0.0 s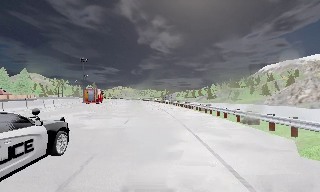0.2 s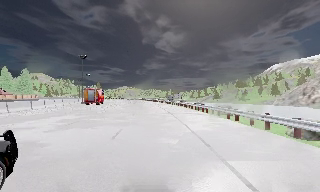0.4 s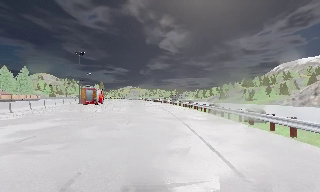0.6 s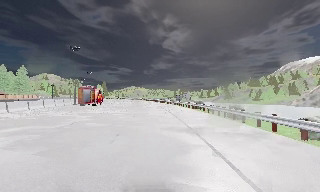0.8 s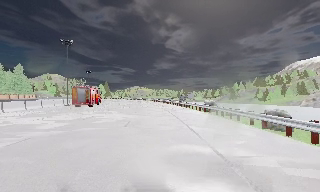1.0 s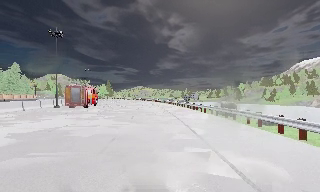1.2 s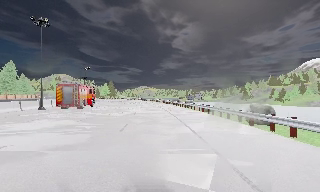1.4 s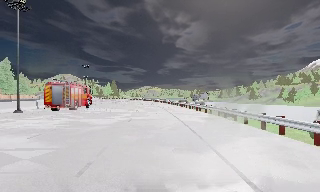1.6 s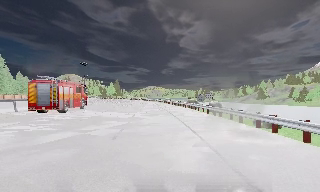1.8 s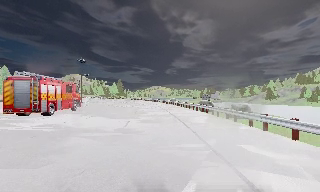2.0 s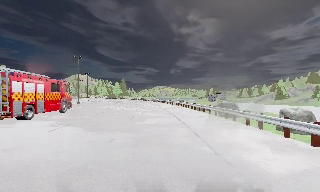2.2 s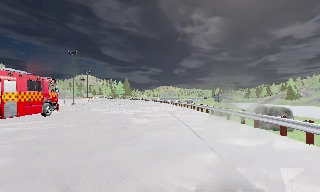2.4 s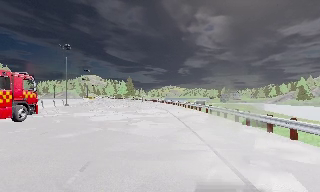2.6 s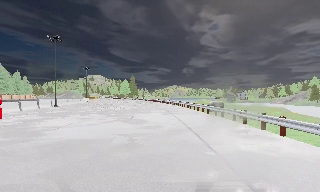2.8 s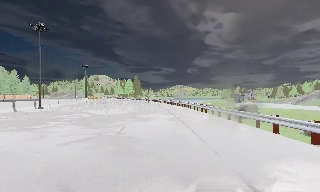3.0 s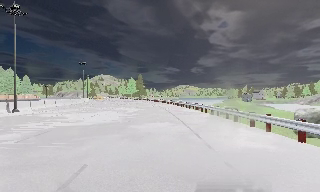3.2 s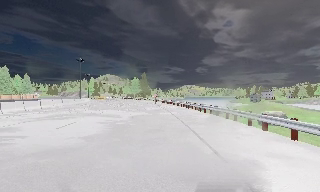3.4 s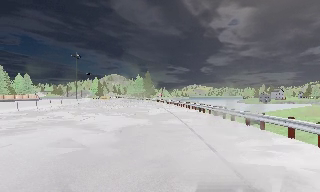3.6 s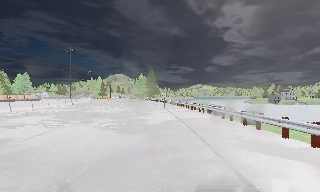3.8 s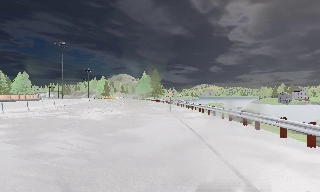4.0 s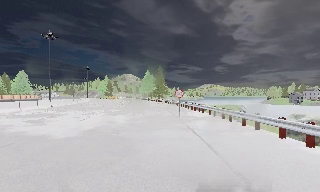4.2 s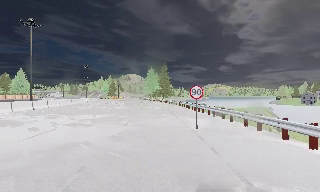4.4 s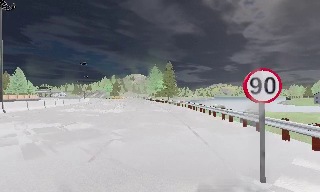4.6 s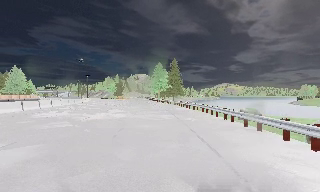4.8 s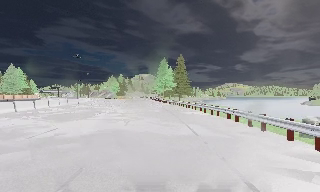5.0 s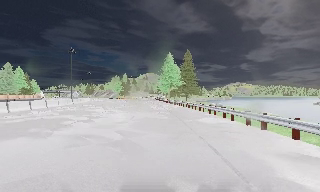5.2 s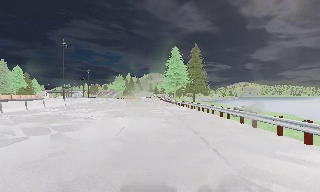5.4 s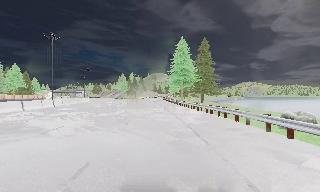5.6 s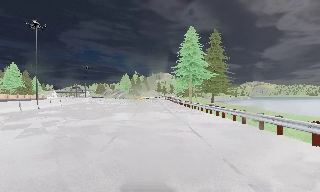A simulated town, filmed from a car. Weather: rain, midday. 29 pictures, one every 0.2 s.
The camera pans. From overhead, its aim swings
counterclockwise.
The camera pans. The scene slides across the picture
to the right.
0.0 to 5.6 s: The camera pans to its left, which is counterclockwise from overhead, by about 45 degrees. It travels forward, about 130 m.
The film runs forward here.
